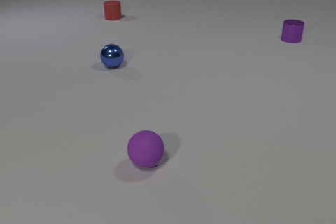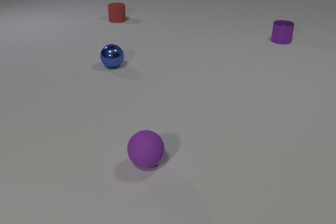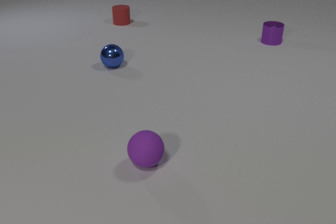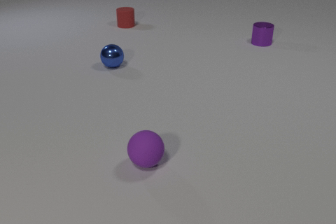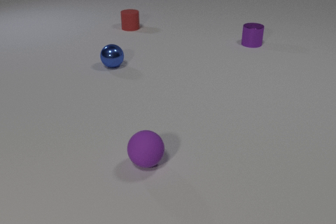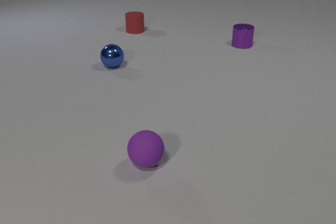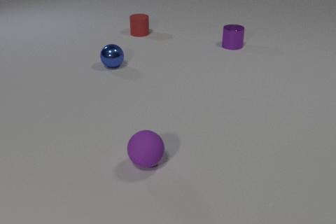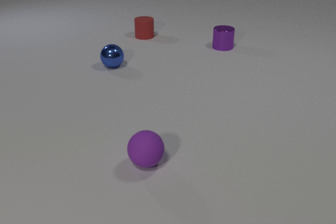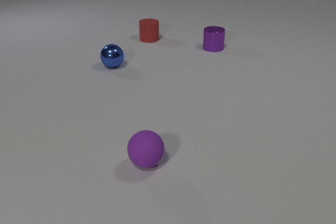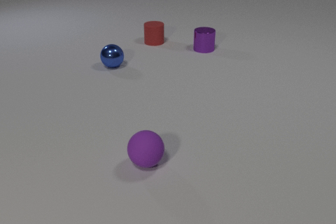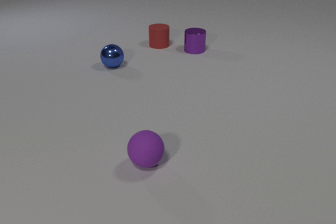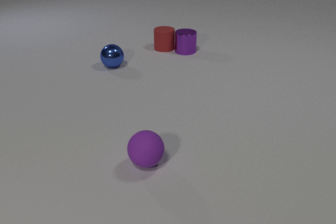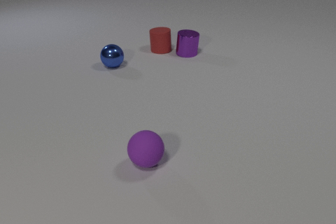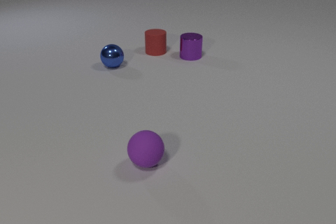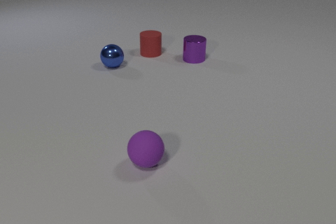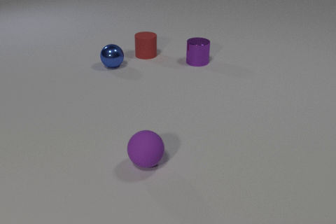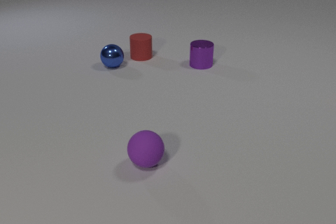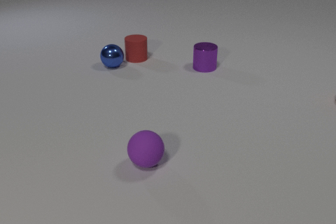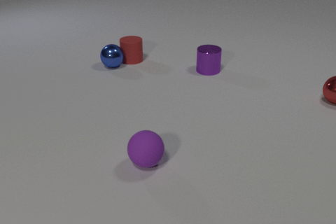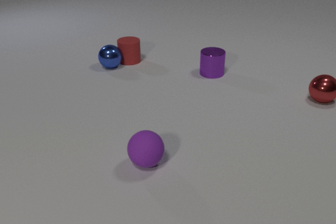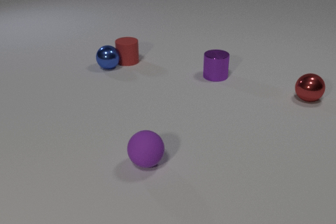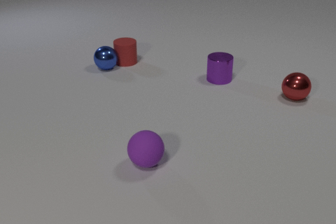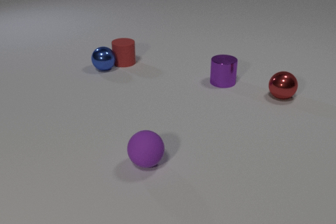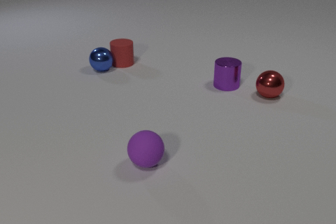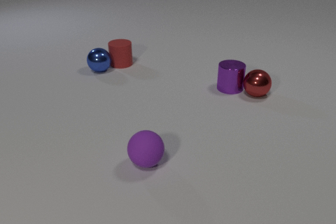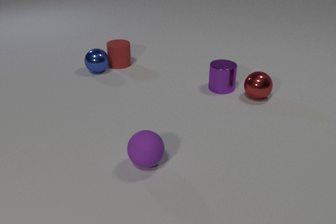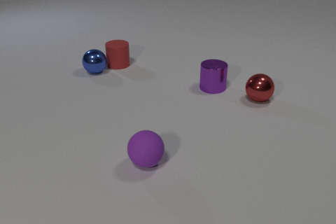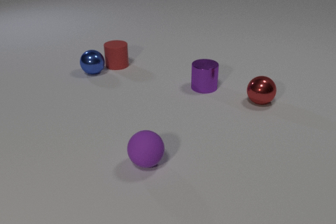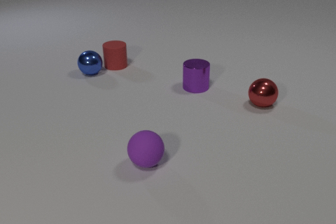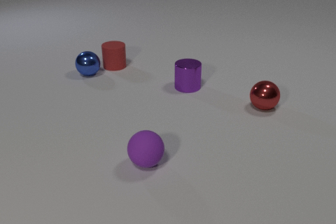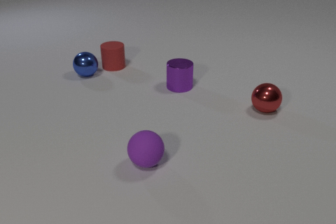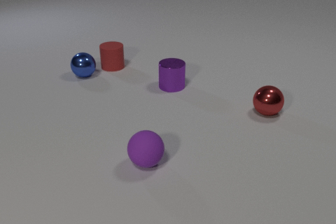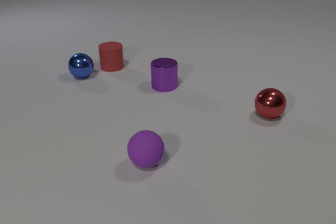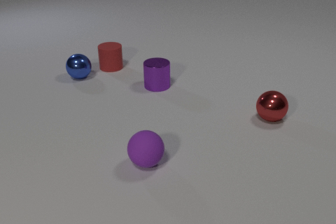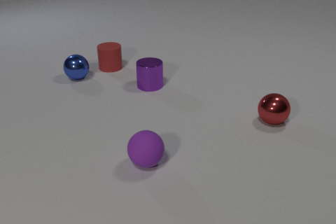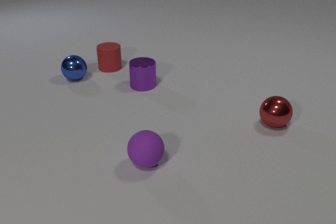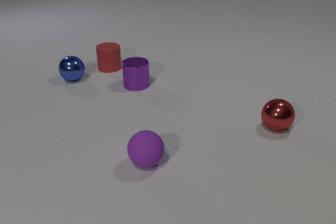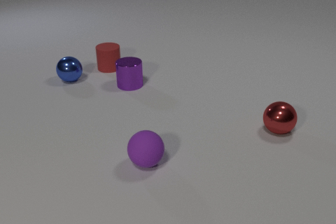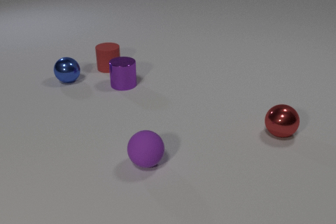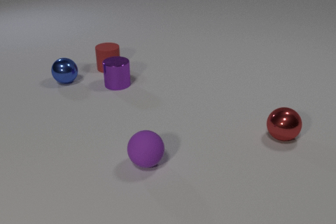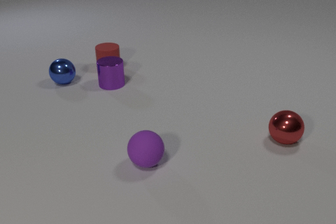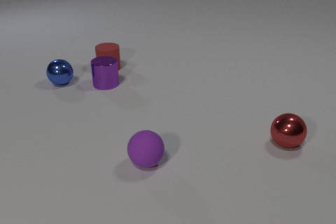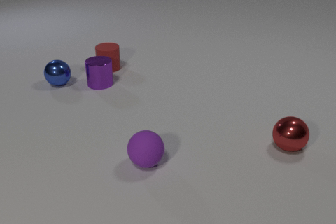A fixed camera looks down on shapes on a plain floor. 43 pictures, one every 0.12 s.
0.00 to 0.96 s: The purple metal cylinder slides to the left and toward the camera. The red rubber cylinder slides toward the camera and to the right.
0.96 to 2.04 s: The purple metal cylinder slides toward the camera. The red rubber cylinder slides toward the camera. The purple metal cylinder and the red rubber cylinder collide.
2.04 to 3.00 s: The purple metal cylinder slides toward the camera. The red rubber cylinder slides to the left and toward the camera. The red metal sphere comes in at the right edge, rolls to the left. The blue metal sphere rolls to the left and toward the camera. The red rubber cylinder and the blue metal sphere collide. The purple metal cylinder and the red metal sphere collide.
3.00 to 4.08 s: The purple metal cylinder slides to the left. The red rubber cylinder slides to the left and toward the camera. The red metal sphere rolls toward the camera. The blue metal sphere rolls to the left and toward the camera.
4.08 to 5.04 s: The purple metal cylinder slides to the left. The red metal sphere rolls toward the camera. The blue metal sphere rolls to the left and toward the camera.
How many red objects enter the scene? 1.
How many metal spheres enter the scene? 1.
Are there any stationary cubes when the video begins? no.
